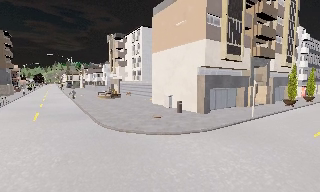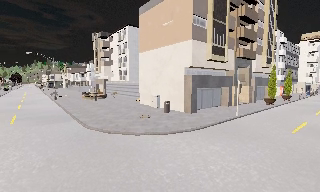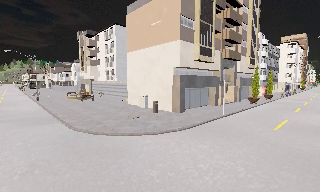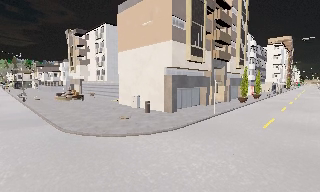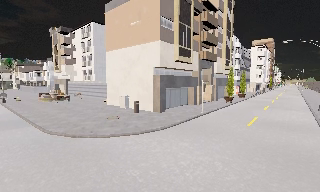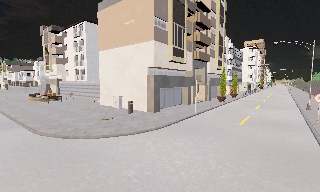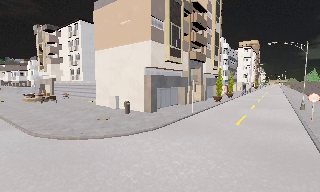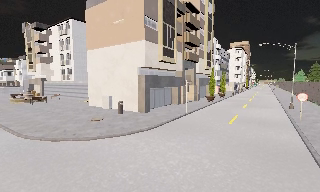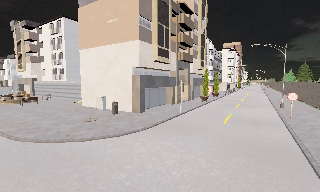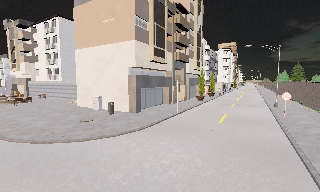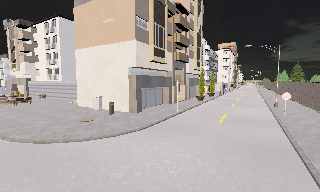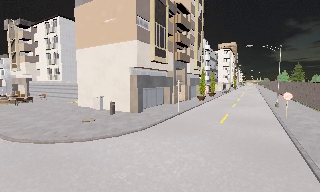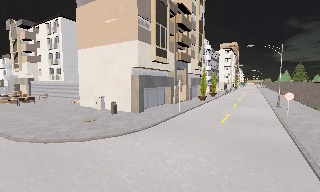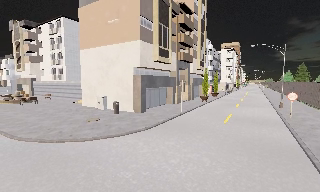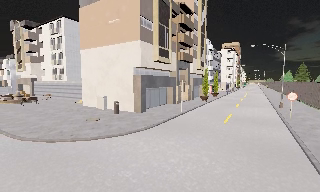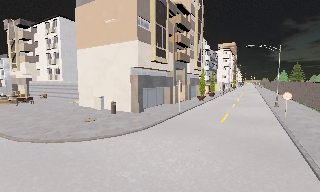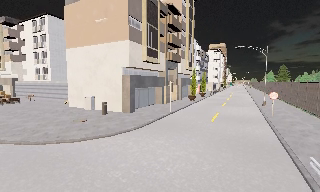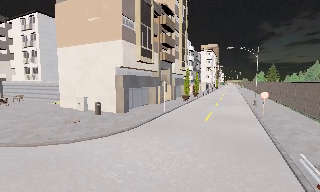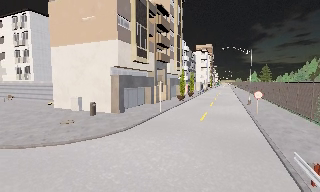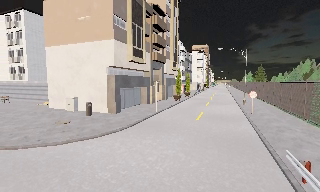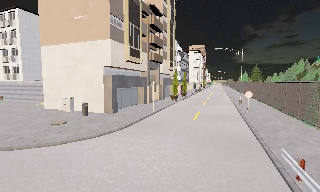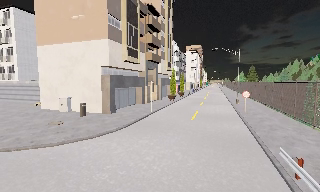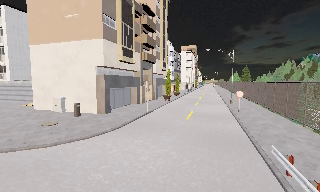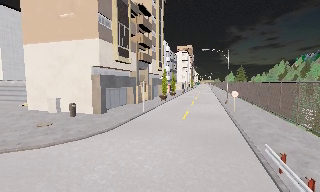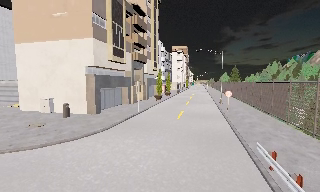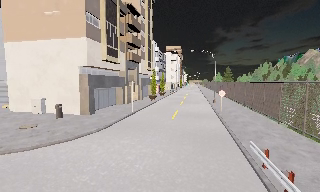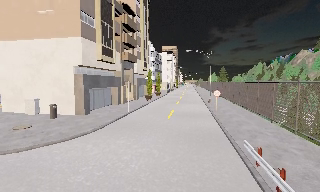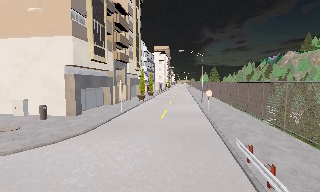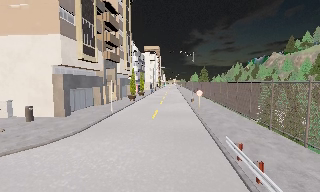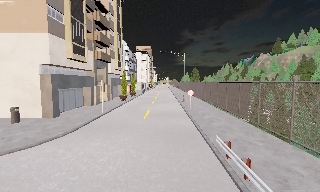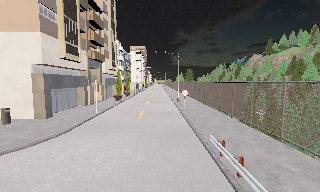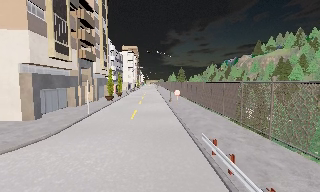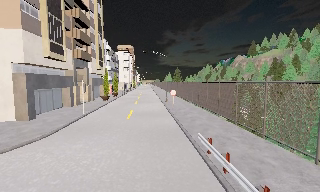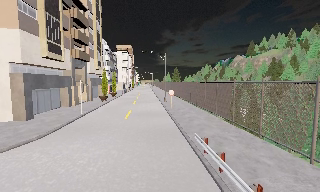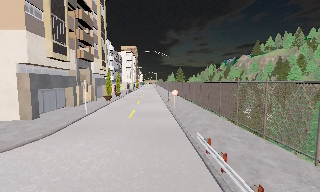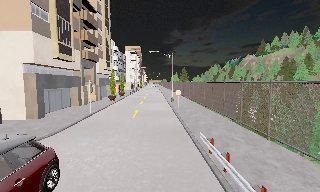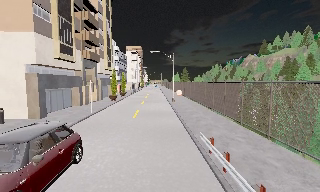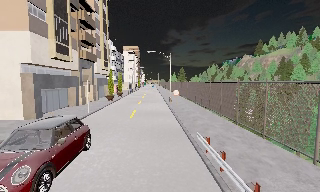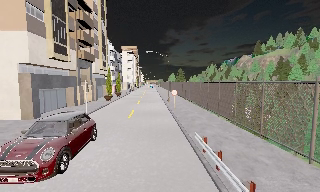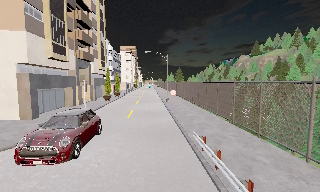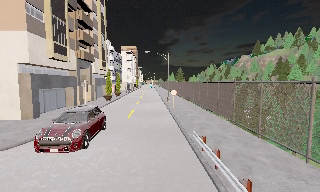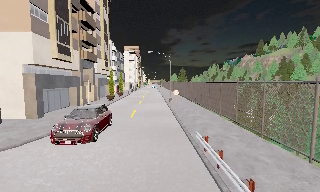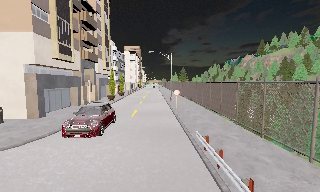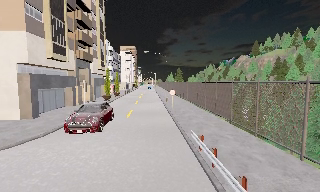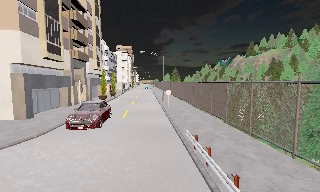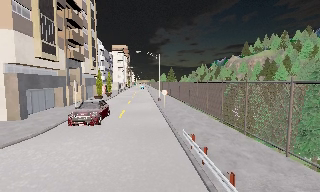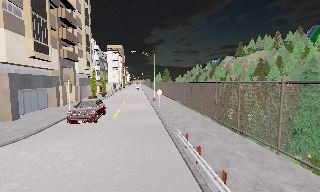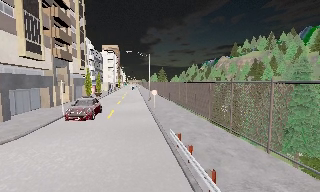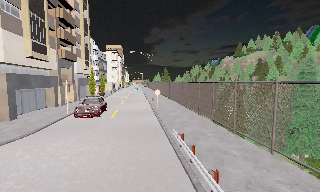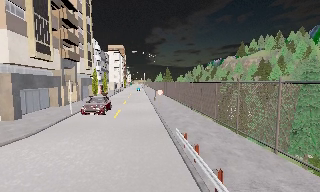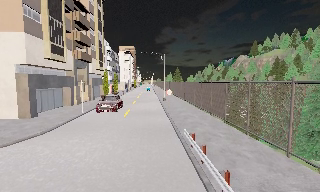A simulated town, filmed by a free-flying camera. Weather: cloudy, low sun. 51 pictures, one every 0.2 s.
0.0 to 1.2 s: The scene slides to the left, as the camera pans about 20 degrees to its right.
1.2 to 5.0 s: The camera swings to its right by about 25 degrees, and the scene slides to the left. It travels to its left, about 1 m.
5.0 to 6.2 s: The camera swings to its right by about 15 degrees, and the scene slides to the left.
6.2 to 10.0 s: The camera travels backward and to its right, about 1 m, so what stands in front gets smaller.
The film runs backward here.
